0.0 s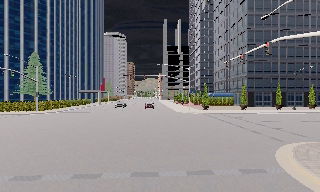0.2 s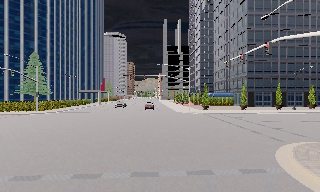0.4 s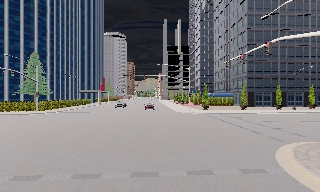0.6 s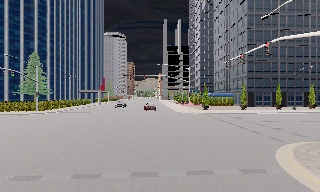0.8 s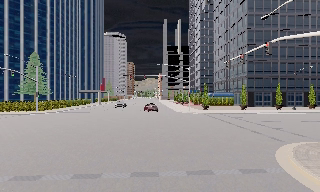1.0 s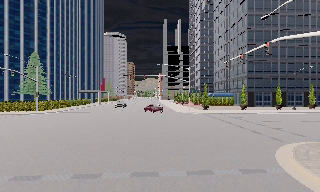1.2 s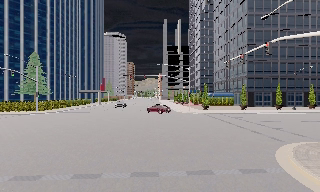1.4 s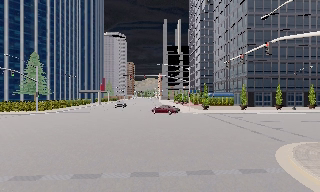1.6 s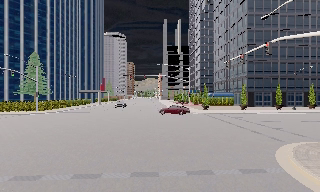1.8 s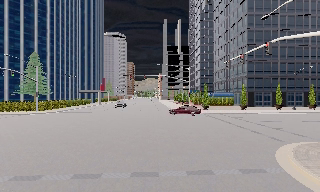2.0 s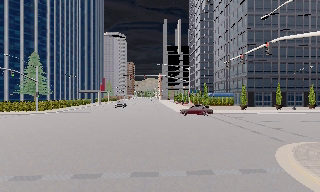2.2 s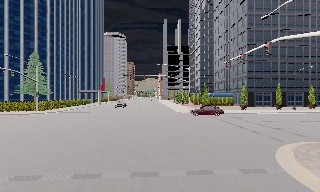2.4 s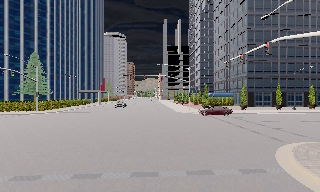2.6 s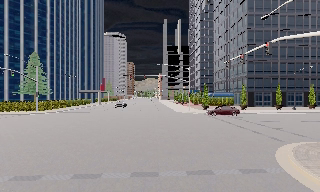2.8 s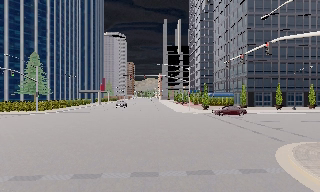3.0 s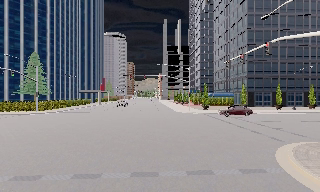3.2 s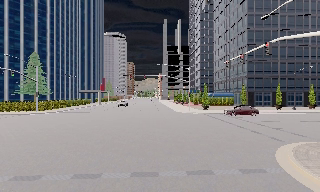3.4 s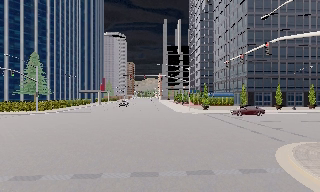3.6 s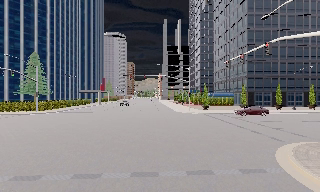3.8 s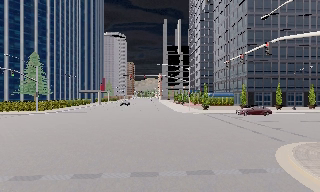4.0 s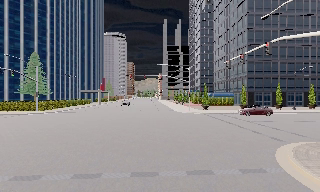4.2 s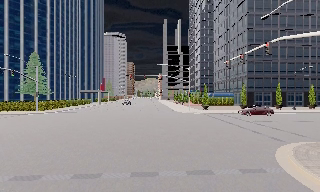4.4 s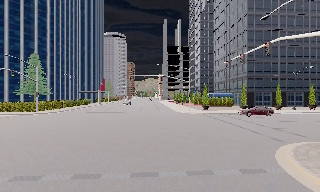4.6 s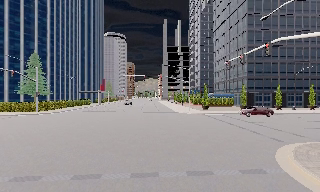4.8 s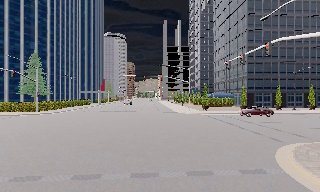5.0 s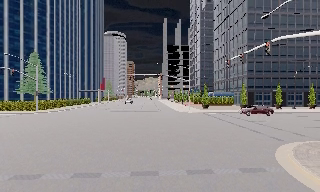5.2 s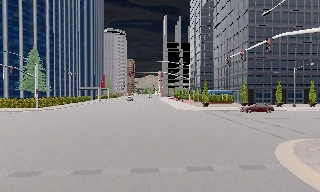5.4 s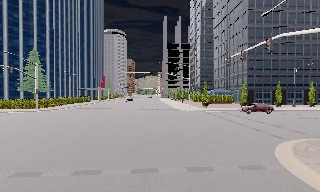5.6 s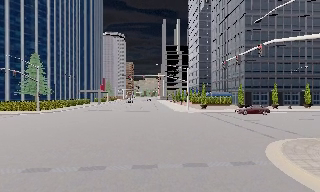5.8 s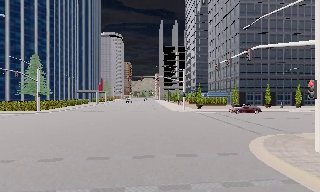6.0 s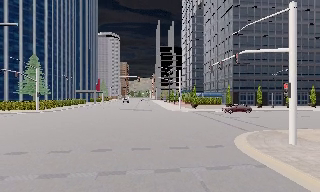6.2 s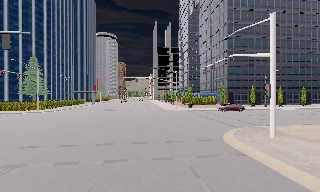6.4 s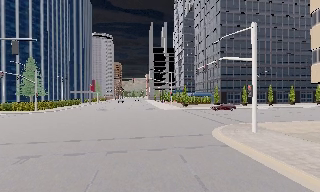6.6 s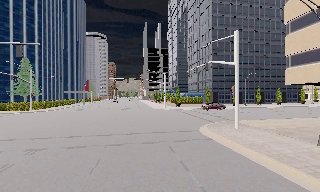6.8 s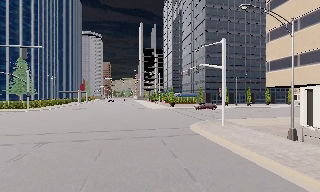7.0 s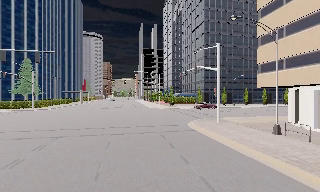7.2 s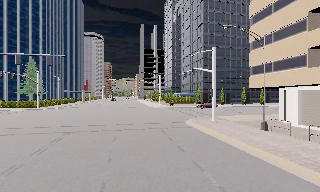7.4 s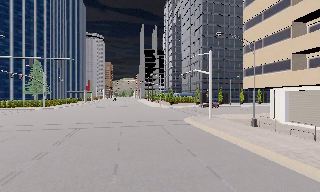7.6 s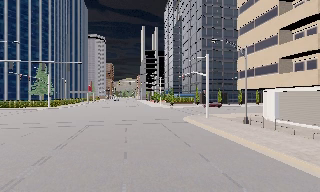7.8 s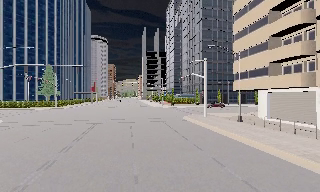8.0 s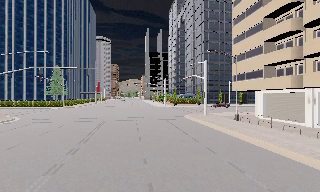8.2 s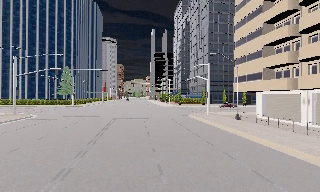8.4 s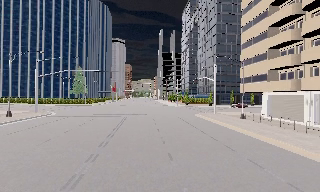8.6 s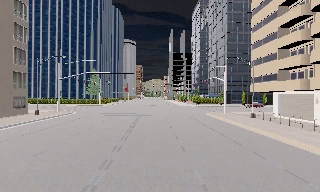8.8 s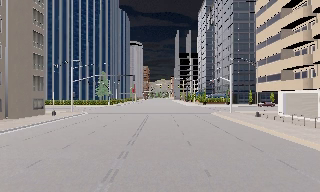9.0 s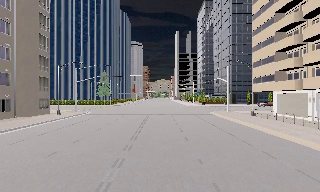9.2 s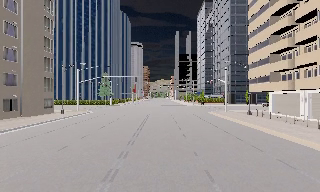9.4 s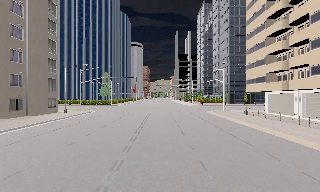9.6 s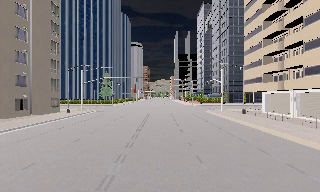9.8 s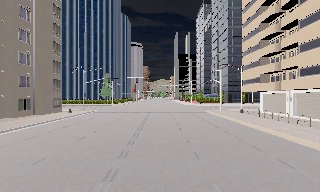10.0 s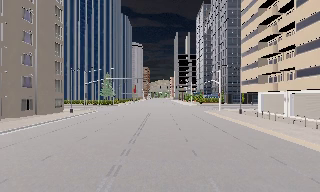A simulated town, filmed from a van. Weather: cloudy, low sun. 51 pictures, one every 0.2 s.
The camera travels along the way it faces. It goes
backward.
0.0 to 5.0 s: The camera keeps its place and its aim.
5.0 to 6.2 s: The camera travels backward, about 4 m, so what stands in front gets smaller. It gains speed.
6.2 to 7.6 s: The camera travels backward, about 9 m, so what stands in front gets smaller.
7.6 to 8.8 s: The camera swings to its left by about 10 degrees, and the scene slides to the right. It travels backward, about 8 m, so what stands in front gets smaller.
8.8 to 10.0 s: The camera travels backward, about 4.5 m, so what stands in front gets smaller. It loses speed.
The film runs backward here.
